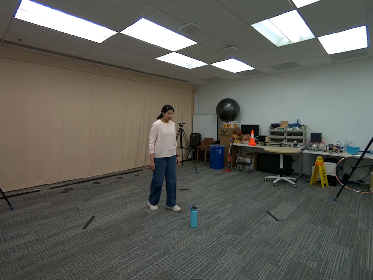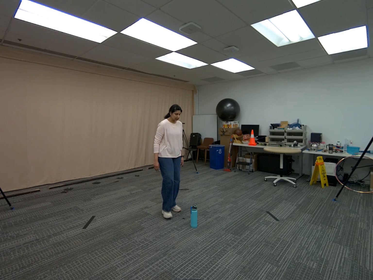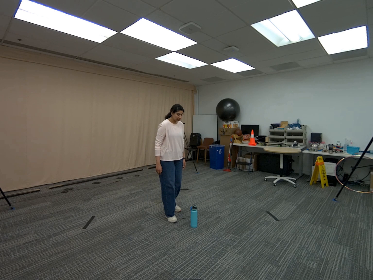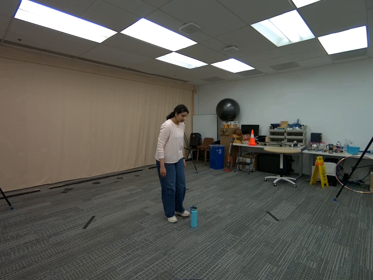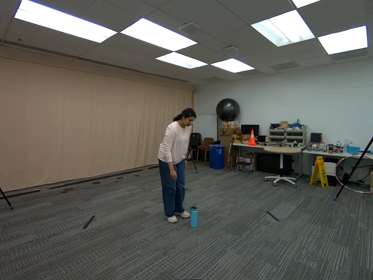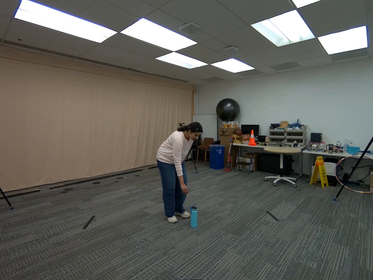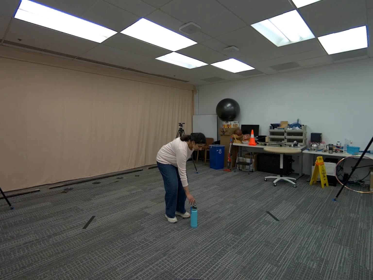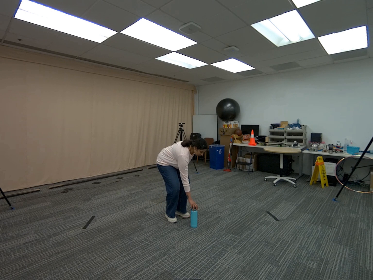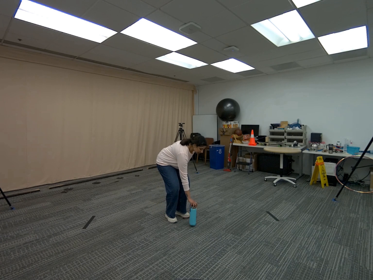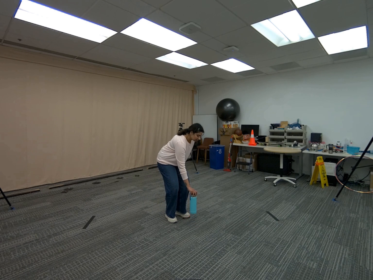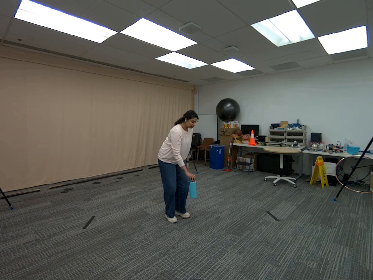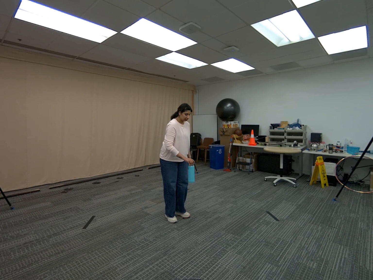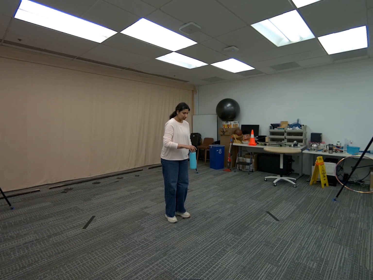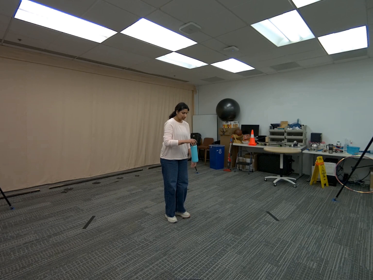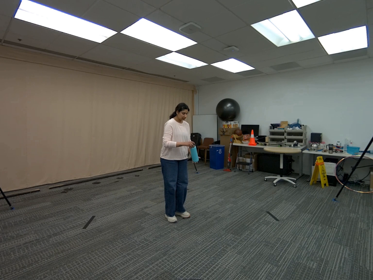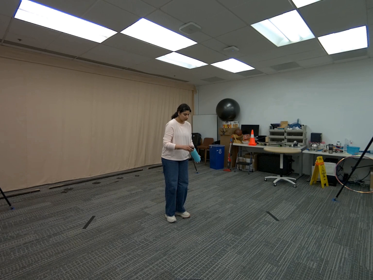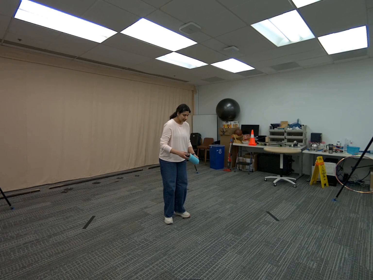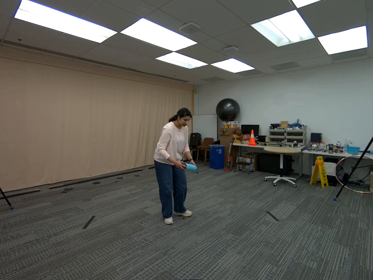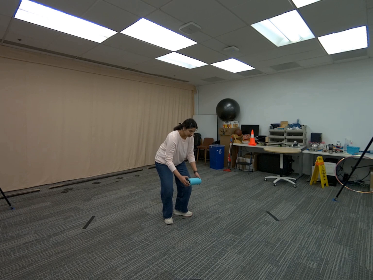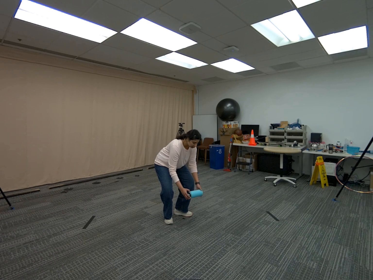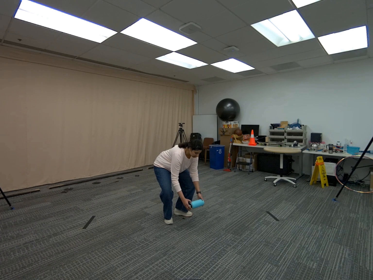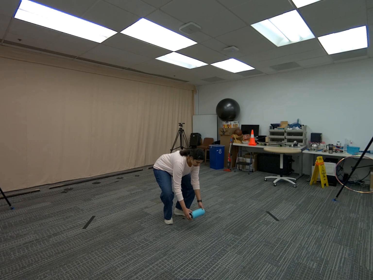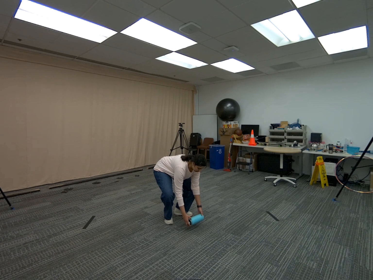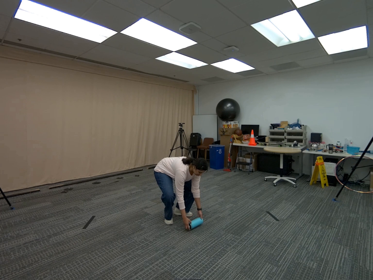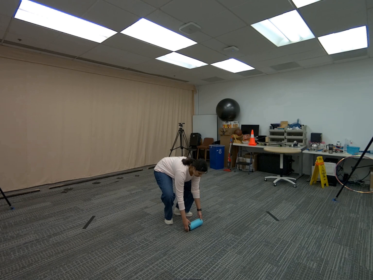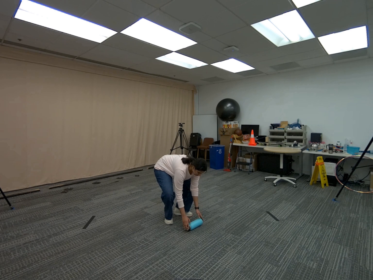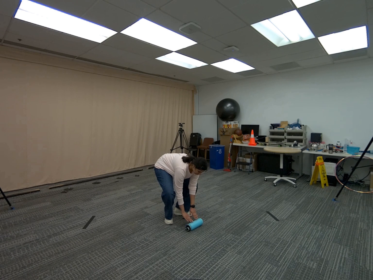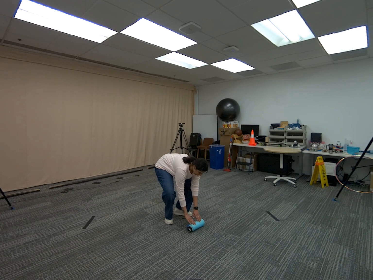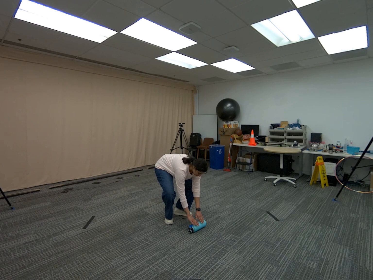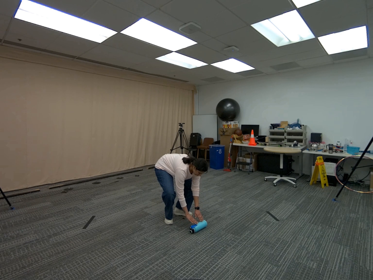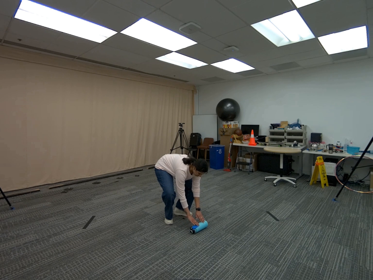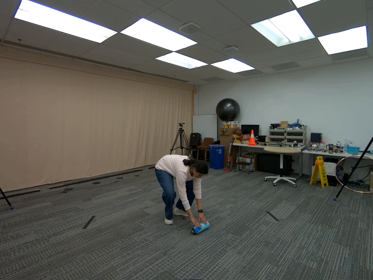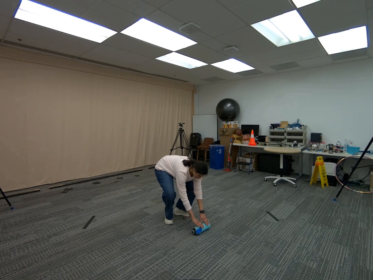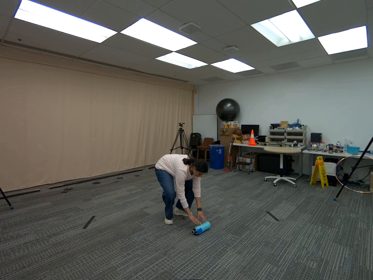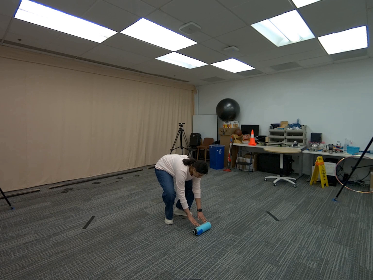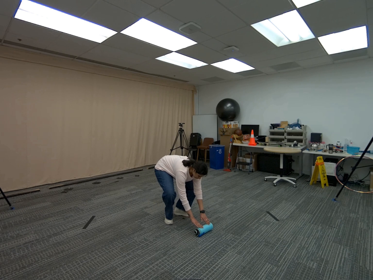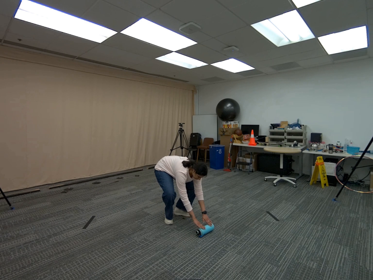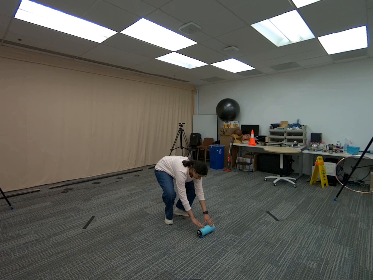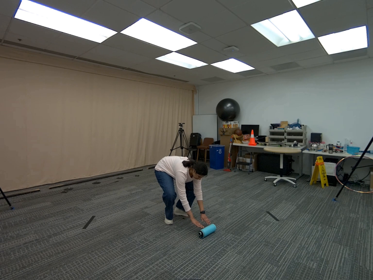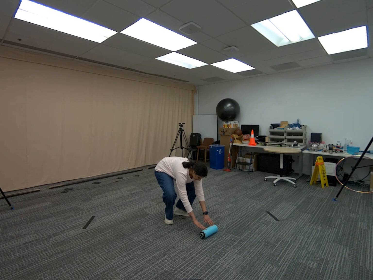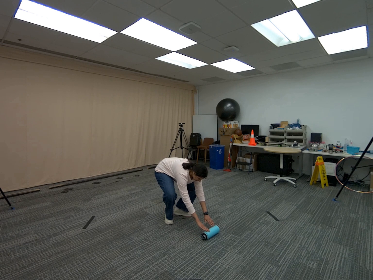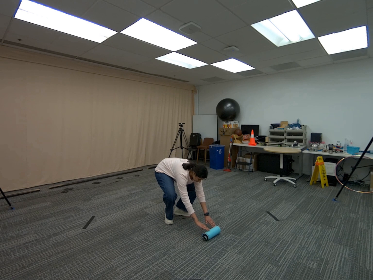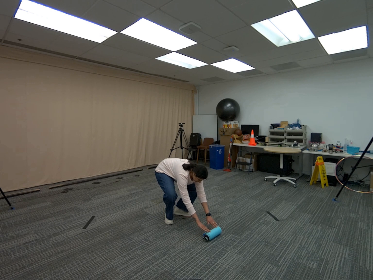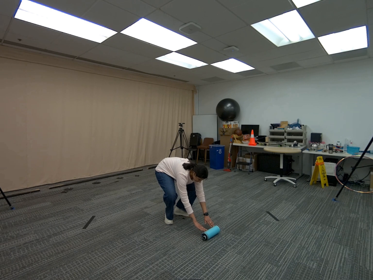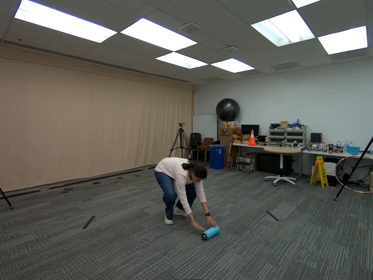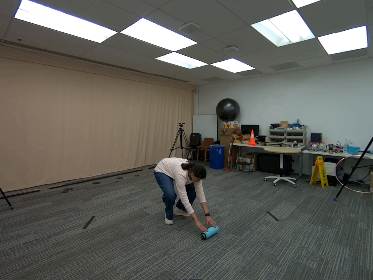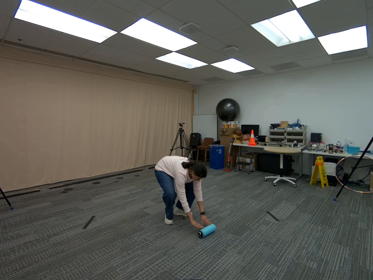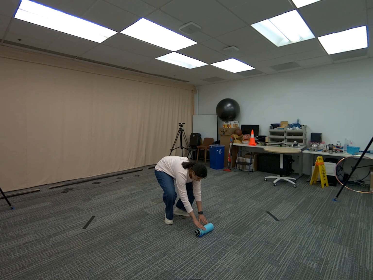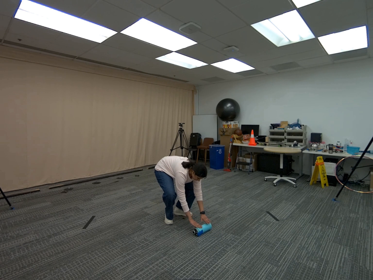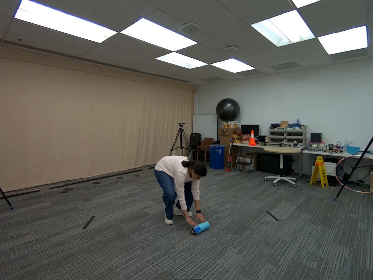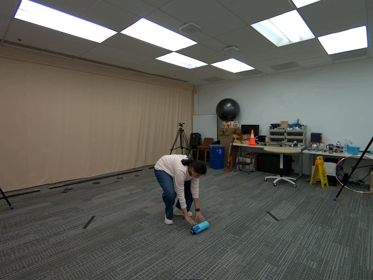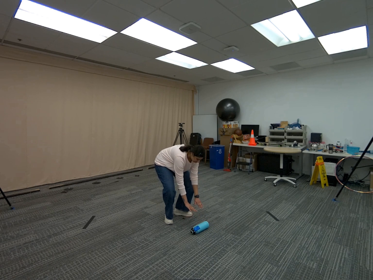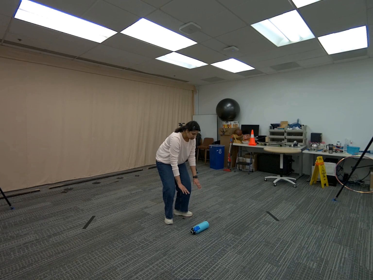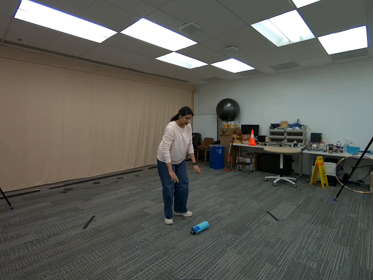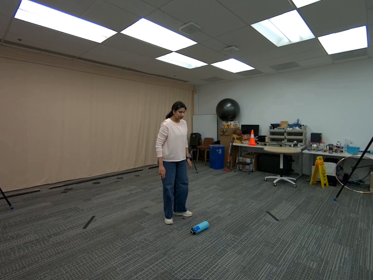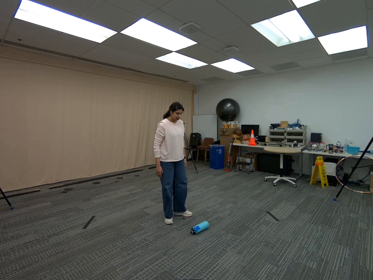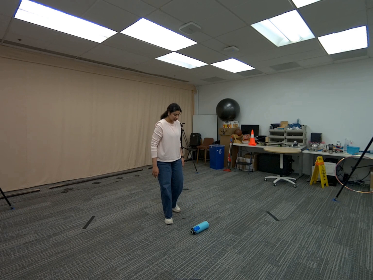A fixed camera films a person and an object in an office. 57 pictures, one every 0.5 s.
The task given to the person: Walk to the cyan water bottle on the ground, use both of your hands to place the bottle sideways and gently push the bottle to roll it across the ground.
